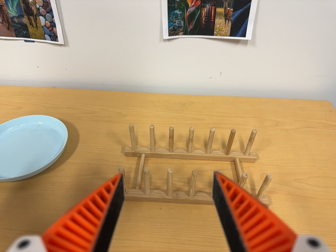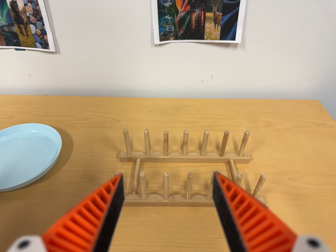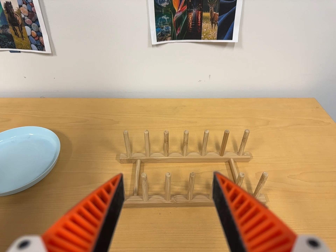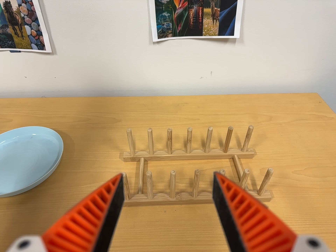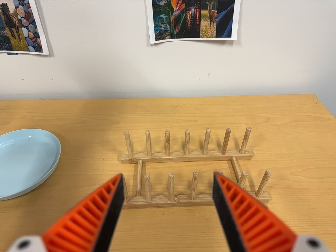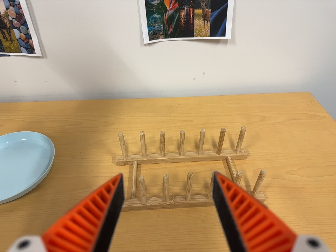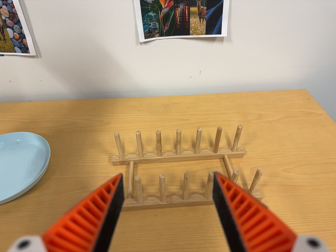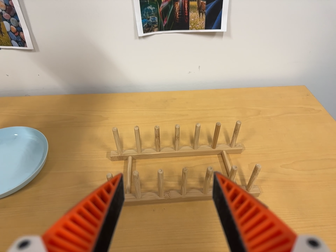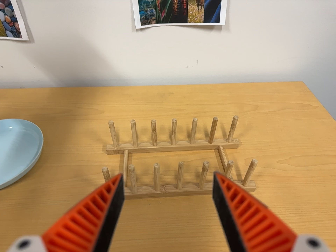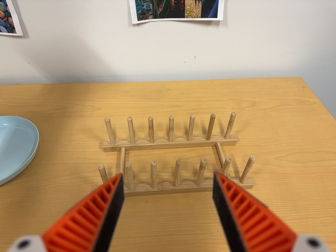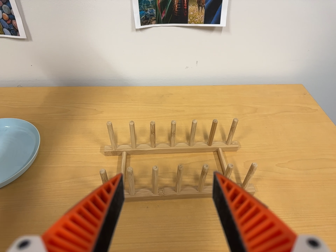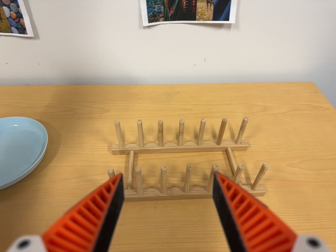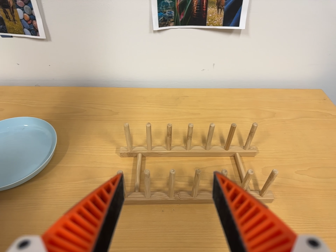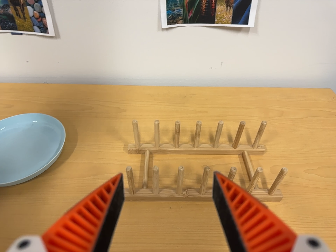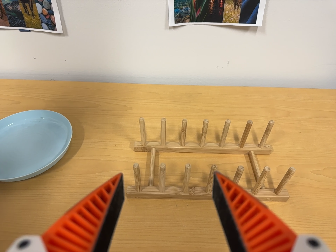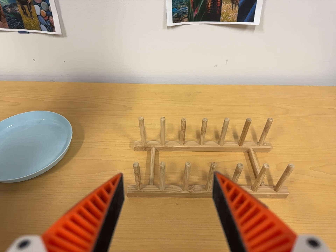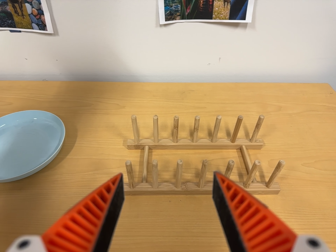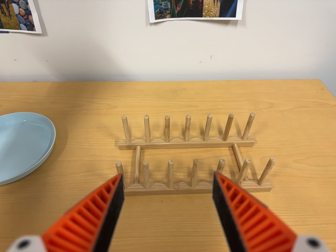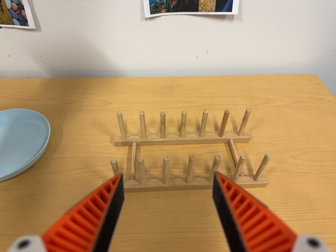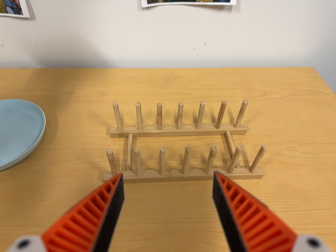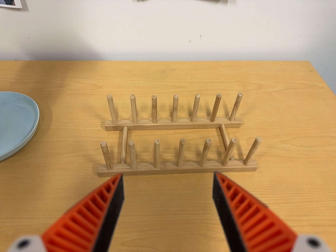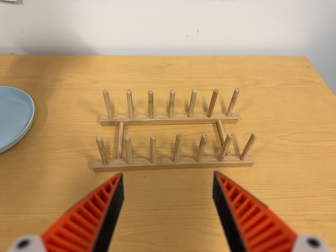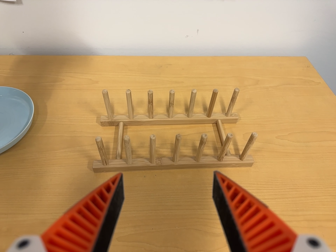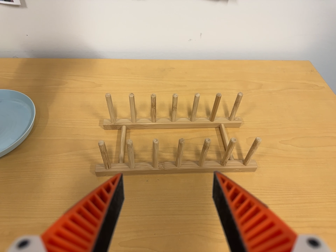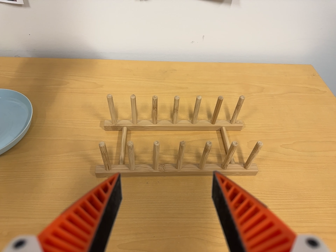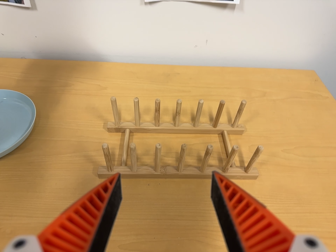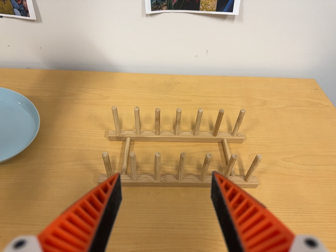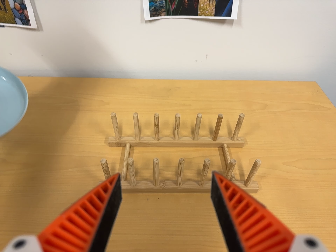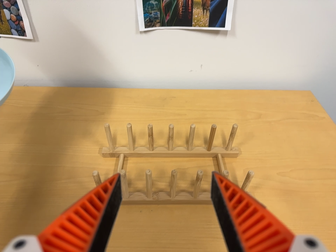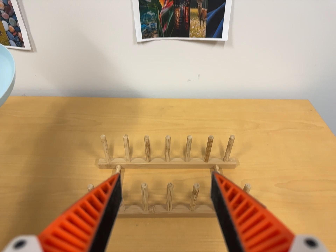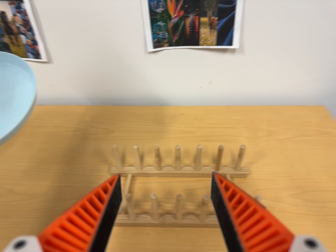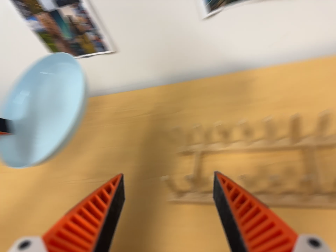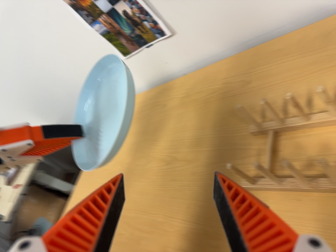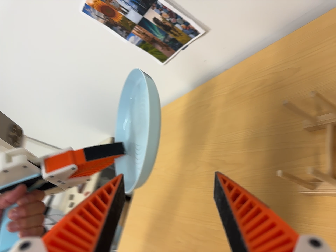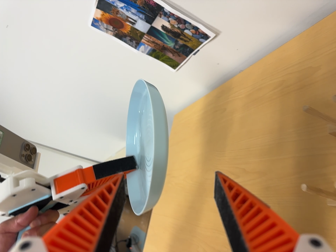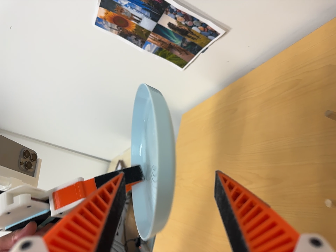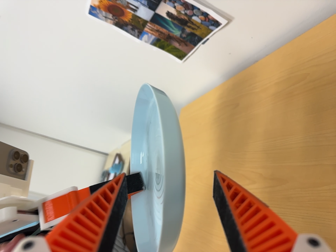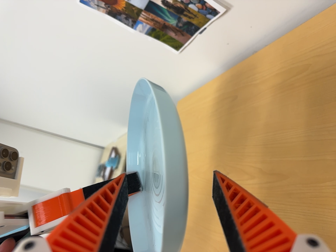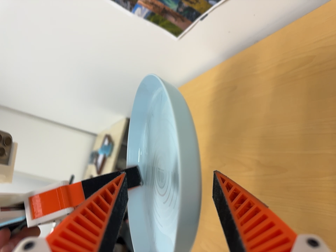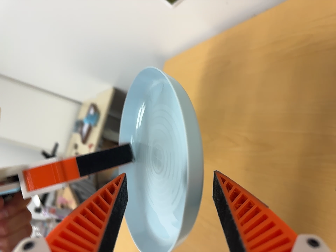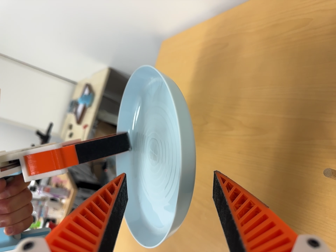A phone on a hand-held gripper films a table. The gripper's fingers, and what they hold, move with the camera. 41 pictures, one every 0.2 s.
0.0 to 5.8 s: The camera shifts only a little, or ends up much as it began.
5.8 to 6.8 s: The scene slides to the right, as the camera pans about 65 degrees to its left. It travels to its right, toward the top of its view and forward, about 20 cm. Its aim tips toward the bottom of its view by about 15 degrees. It rolls about its line of sight by about 25 degrees, and the scene rotates counterclockwise.
6.8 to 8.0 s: The camera travels forward, about 9 cm, so what stands in front looms larger. Its aim tips toward the bottom of its view by about 15 degrees, and the scene shifts upward.
The film runs forward here.
